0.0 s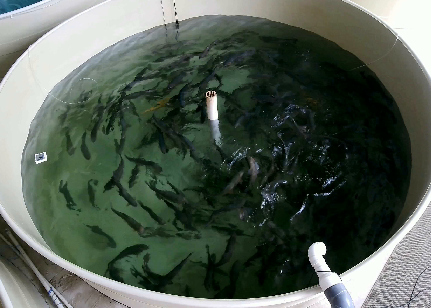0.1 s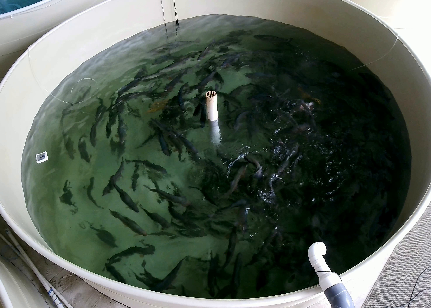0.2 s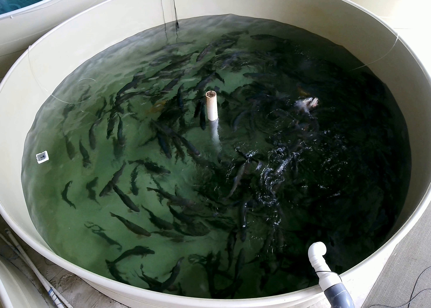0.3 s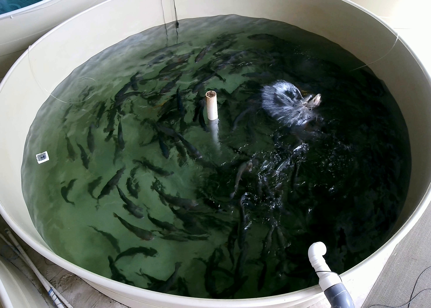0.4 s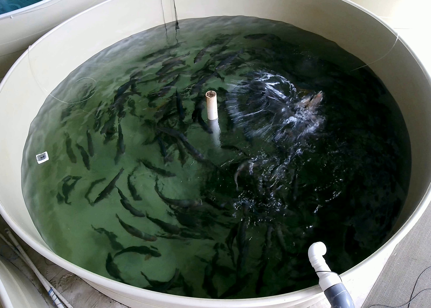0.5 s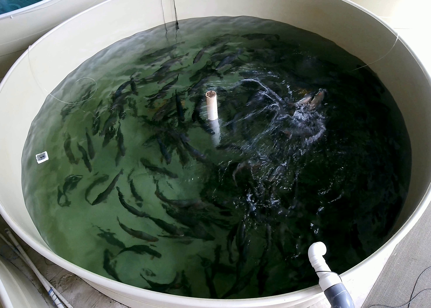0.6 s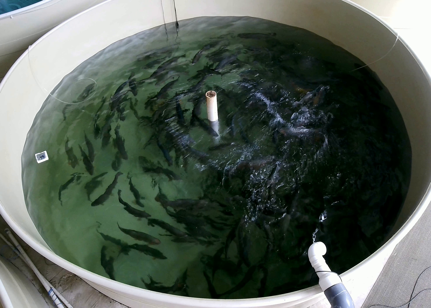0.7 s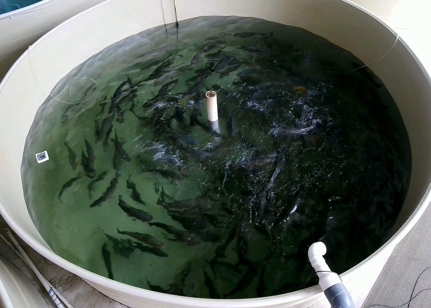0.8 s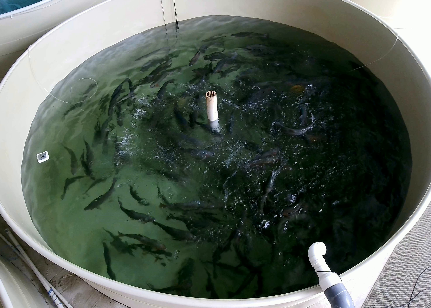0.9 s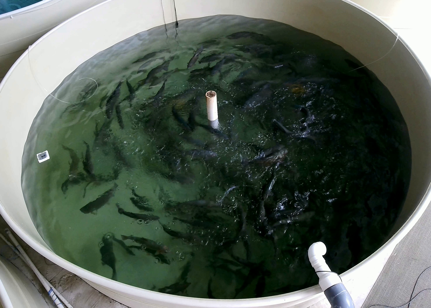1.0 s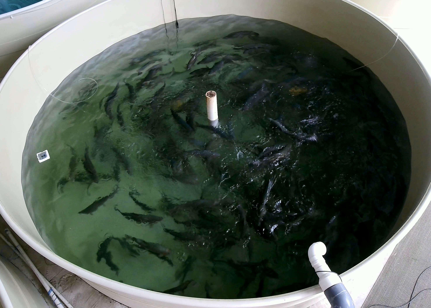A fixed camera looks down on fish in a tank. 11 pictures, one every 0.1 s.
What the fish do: Weak feeding.
